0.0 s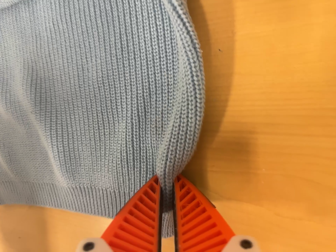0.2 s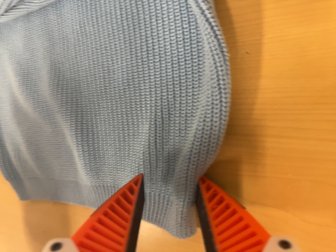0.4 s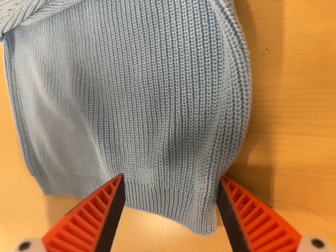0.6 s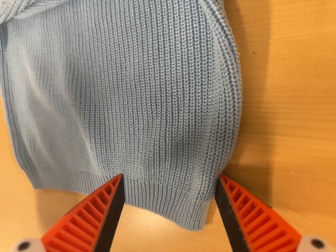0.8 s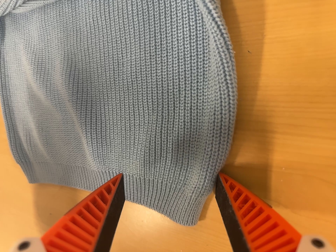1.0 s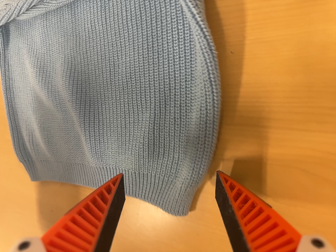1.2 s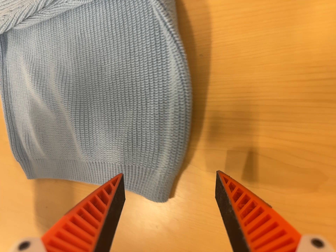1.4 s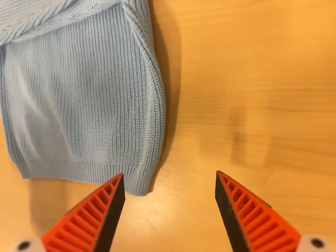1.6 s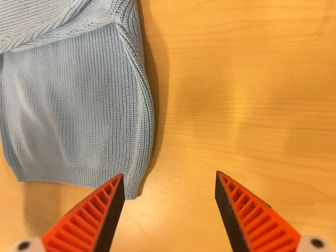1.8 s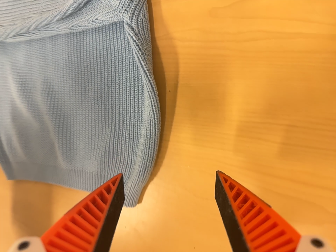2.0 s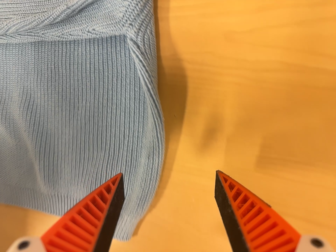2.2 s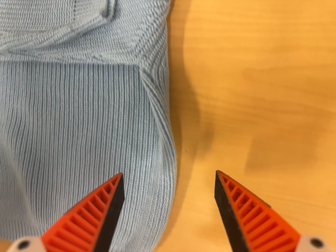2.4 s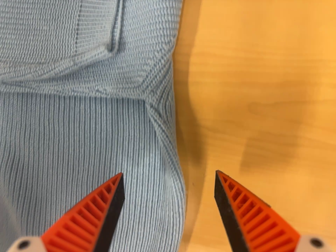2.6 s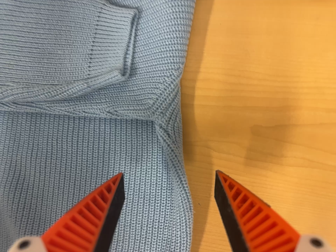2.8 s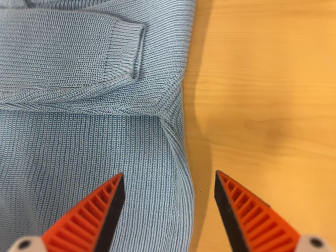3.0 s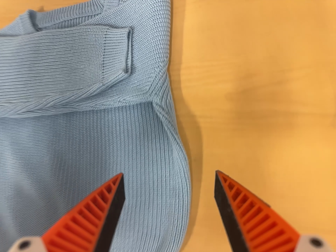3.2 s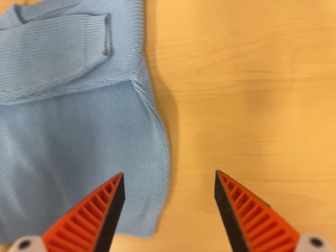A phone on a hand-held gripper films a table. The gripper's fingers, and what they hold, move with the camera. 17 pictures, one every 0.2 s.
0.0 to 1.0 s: The camera shifts only a little, or ends up much as it began.
1.0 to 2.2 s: The scene slides to the left, as the camera pans about 20 degrees to its right. It travels toward the top of its view, to its left and backward, about 10 cm, so close, fixed things drift downward.
2.2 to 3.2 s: The camera travels backward and toward the bottom of its view, about 14 cm, so what stands in front gets smaller. Its aim tips toward the top of its view by about 15 degrees. It rolls about its line of sight by about 15 degrees, and the scene rotates counterclockwise.
The film runs backward here.
